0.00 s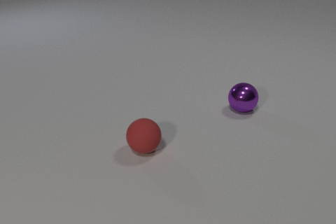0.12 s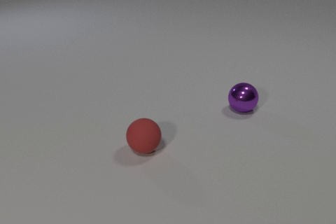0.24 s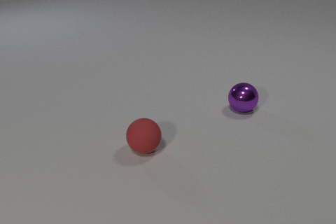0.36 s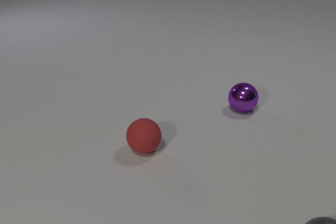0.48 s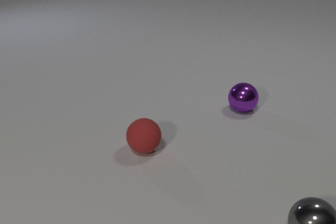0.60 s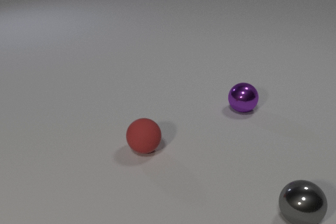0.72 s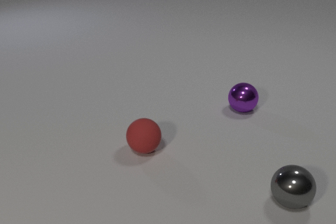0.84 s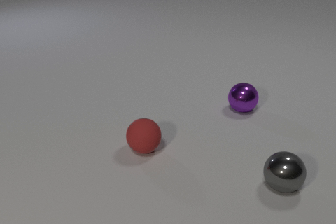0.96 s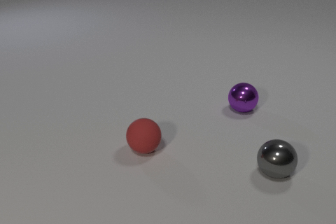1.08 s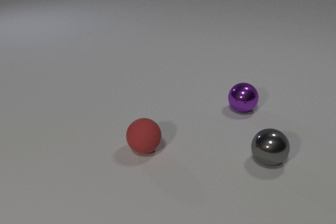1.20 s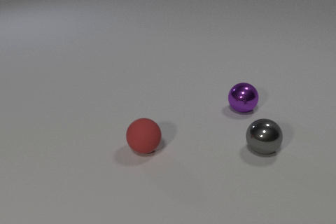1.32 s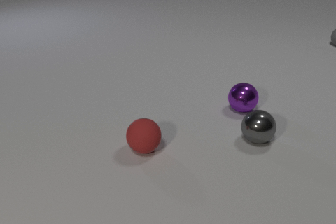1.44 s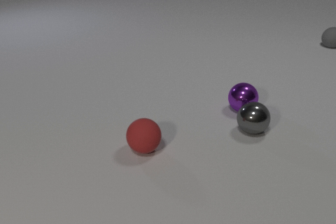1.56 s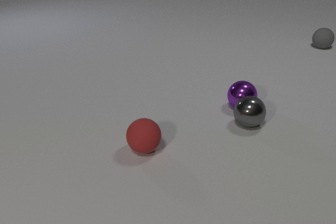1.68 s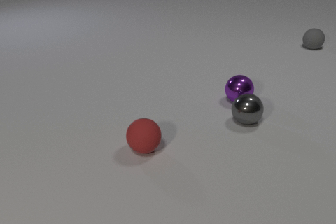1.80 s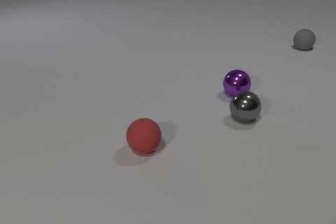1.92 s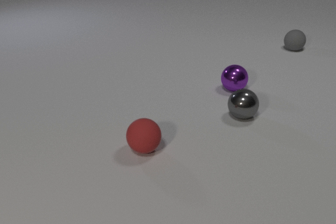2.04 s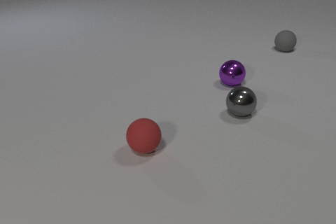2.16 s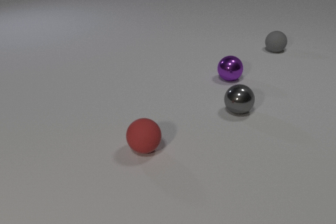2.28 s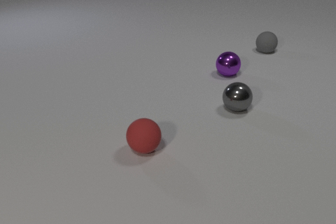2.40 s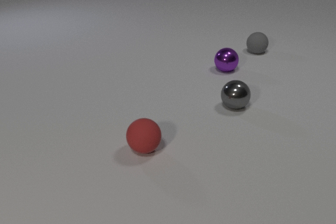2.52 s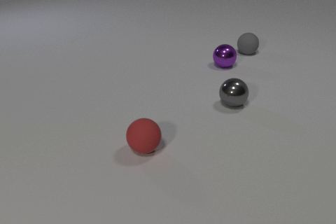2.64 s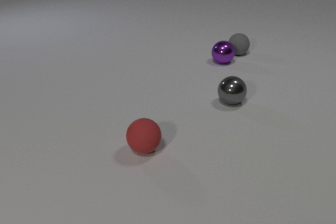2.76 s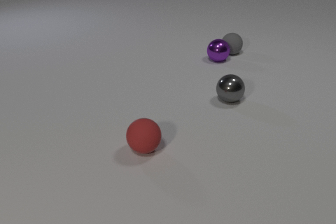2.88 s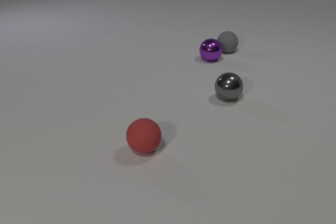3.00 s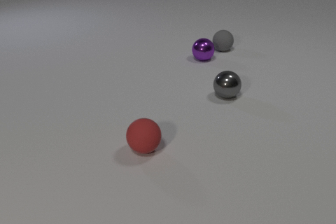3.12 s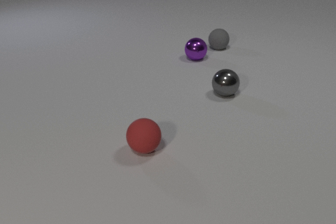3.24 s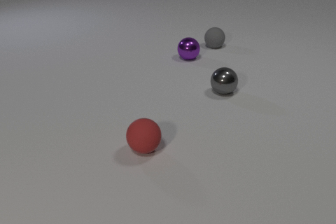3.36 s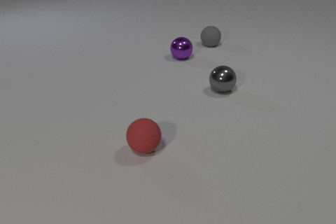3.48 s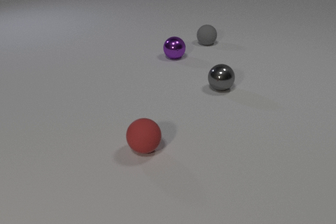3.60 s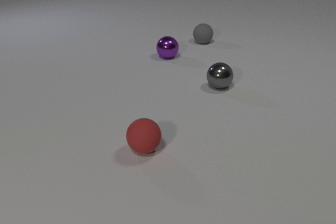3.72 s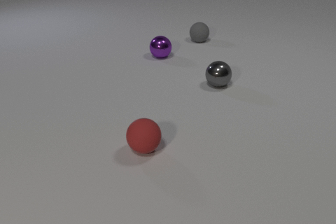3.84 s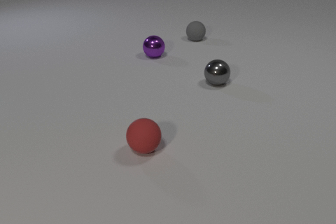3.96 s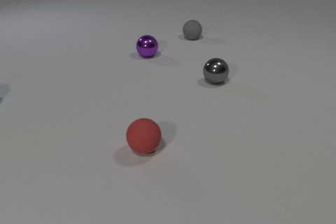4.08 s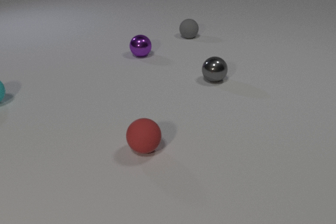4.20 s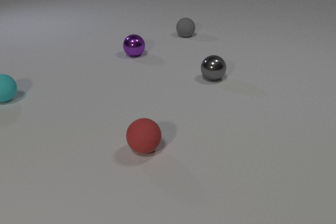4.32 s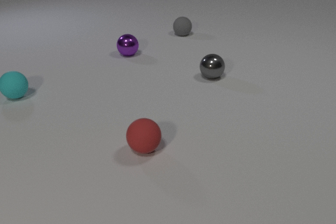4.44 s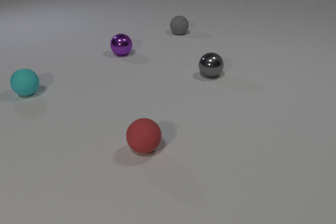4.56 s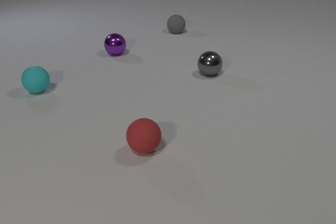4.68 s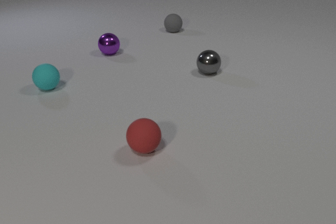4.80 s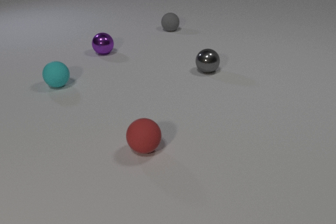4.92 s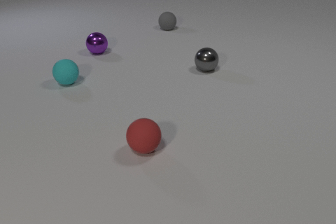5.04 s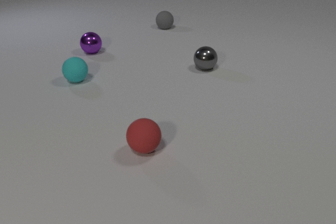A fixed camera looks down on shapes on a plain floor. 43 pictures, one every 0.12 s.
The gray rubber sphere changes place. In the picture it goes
to the left.
The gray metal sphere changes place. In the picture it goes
away from the camera.
0.00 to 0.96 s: The gray metal sphere comes in at the bottom edge, rolls away from the camera and to the left.
0.96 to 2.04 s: The gray metal sphere rolls away from the camera. The purple metal sphere rolls away from the camera. The gray rubber sphere comes in at the right edge, rolls to the left and toward the camera. The gray metal sphere and the purple metal sphere collide.
2.04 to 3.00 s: The gray metal sphere rolls away from the camera and to the left. The purple metal sphere rolls away from the camera and to the left. The gray rubber sphere rolls to the left. The purple metal sphere and the gray rubber sphere collide.
3.00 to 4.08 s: The gray metal sphere rolls away from the camera. The purple metal sphere rolls to the left. The gray rubber sphere rolls away from the camera and to the left. The cyan rubber sphere comes in at the left edge.
4.08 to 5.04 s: The gray metal sphere rolls away from the camera. The purple metal sphere rolls to the left. The gray rubber sphere rolls away from the camera and to the left. The cyan rubber sphere rolls to the right.
How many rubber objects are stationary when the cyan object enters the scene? 1.
How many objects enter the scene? 3.
What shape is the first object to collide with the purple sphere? sphere.
